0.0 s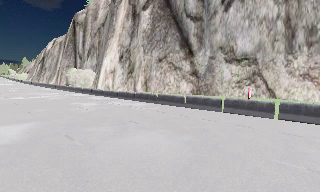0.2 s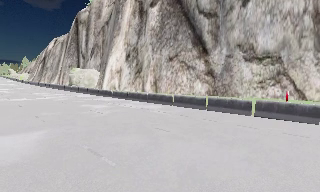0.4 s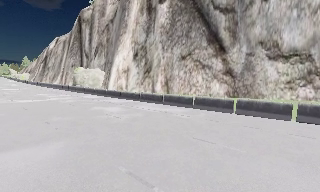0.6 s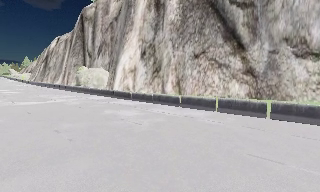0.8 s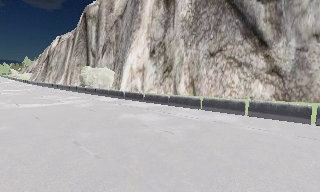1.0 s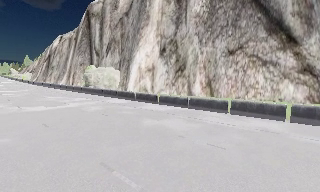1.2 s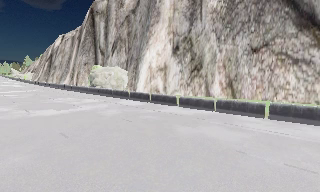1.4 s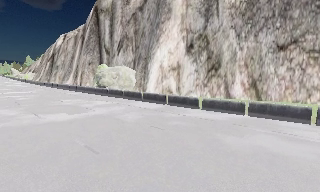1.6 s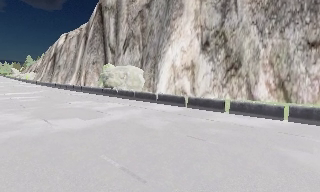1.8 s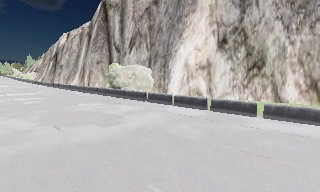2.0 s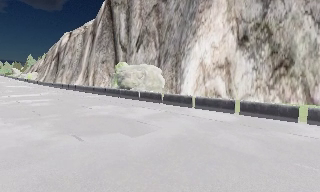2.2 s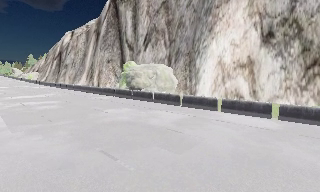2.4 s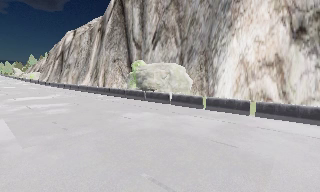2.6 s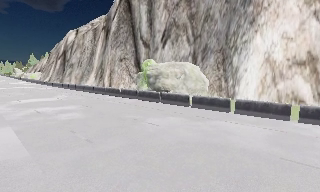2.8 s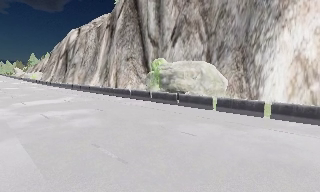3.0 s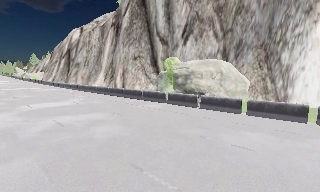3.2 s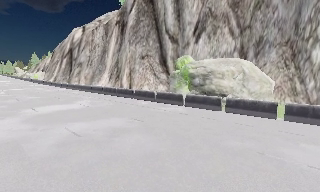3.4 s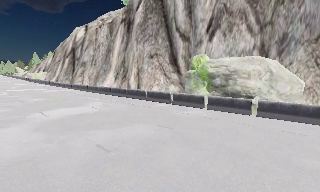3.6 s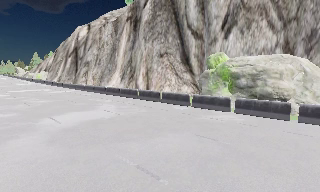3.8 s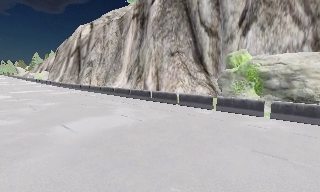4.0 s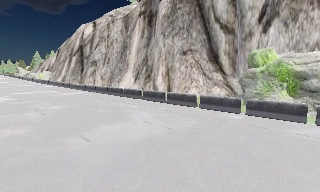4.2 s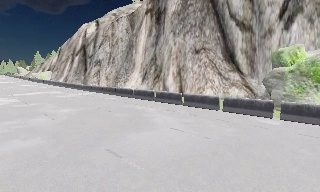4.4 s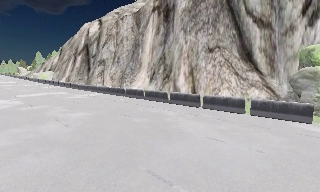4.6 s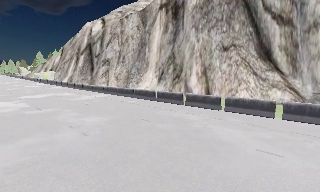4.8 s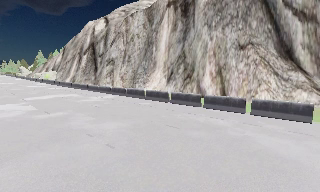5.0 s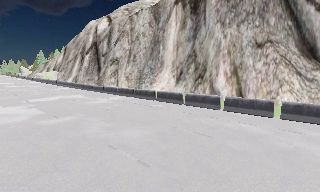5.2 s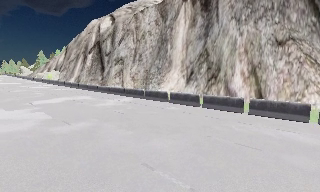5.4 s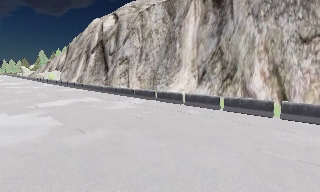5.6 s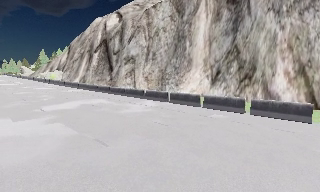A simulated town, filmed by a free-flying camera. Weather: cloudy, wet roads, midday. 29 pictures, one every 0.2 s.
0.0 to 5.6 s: The camera travels to its left and forward, about 60 m, so close, fixed things drift to the right.
The film runs forward here.
